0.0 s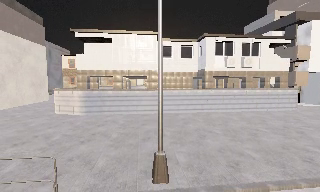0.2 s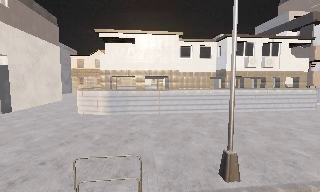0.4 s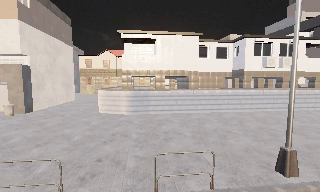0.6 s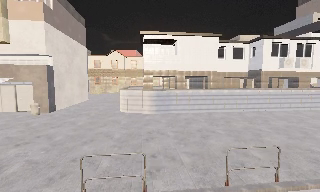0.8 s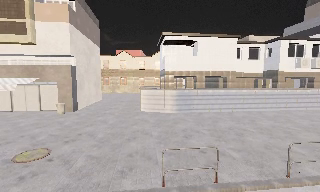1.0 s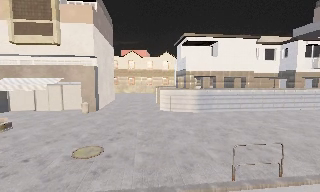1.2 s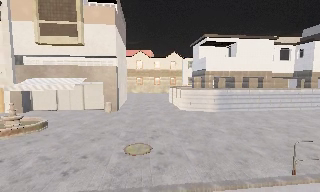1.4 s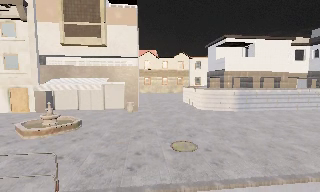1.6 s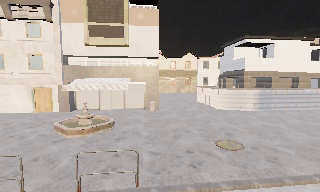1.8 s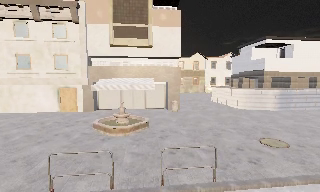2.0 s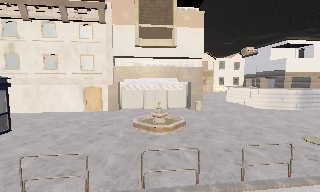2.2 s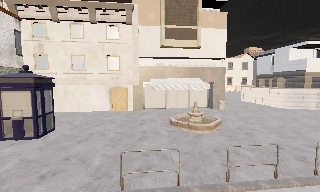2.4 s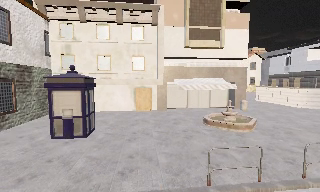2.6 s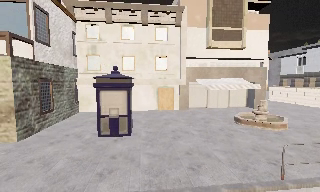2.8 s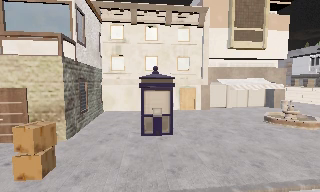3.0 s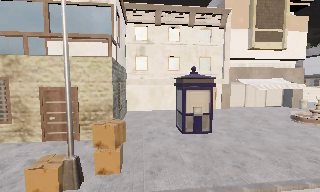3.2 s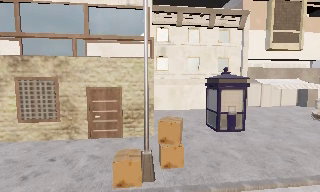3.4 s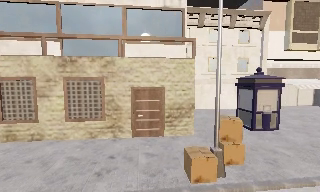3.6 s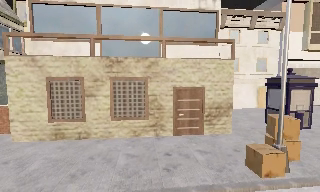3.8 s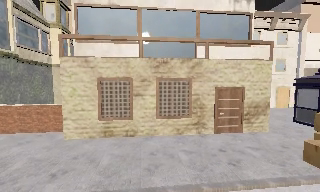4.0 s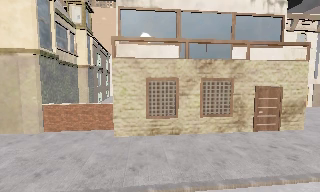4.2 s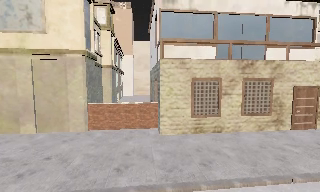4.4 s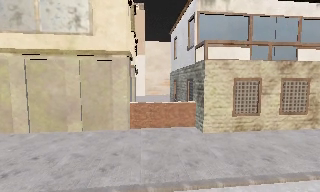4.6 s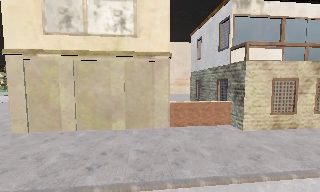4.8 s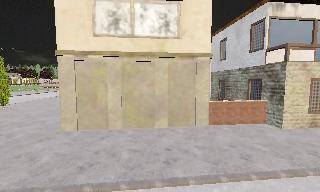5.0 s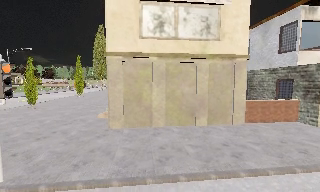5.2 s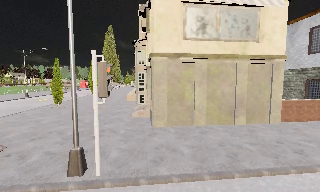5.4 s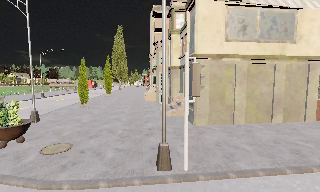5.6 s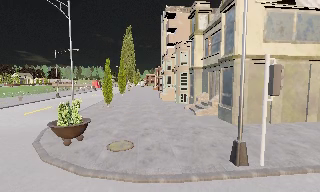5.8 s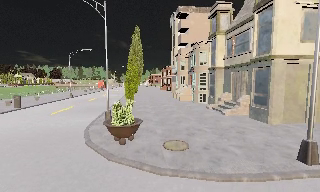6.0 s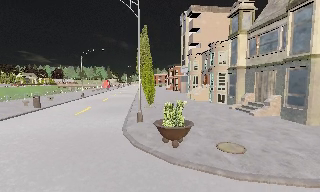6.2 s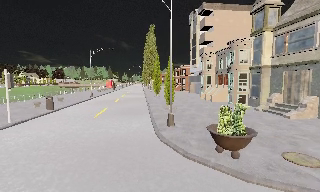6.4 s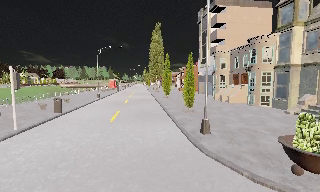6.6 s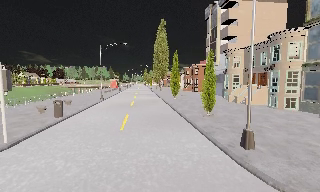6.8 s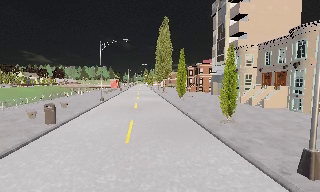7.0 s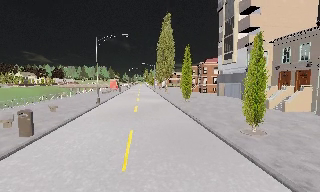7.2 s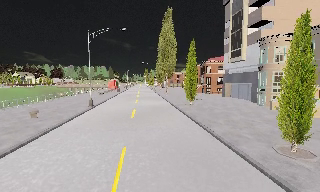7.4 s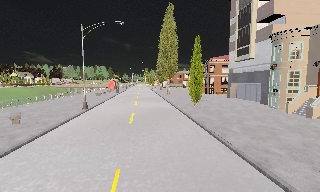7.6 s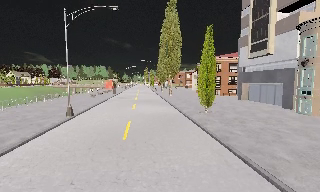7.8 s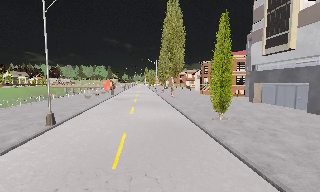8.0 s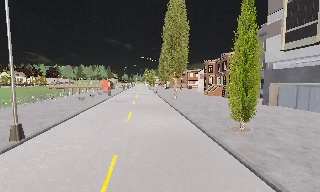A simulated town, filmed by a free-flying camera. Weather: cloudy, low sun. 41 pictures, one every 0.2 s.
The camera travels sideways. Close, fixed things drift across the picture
to the right.
0.0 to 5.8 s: The camera travels to its left, about 55 m, so close, fixed things drift to the right.
5.8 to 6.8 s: The camera travels to its left and forward, about 9 m, so close, fixed things drift to the right.
6.8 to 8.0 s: The camera travels forward, about 14 m, so what stands in front looms larger.
The film runs forward here.
